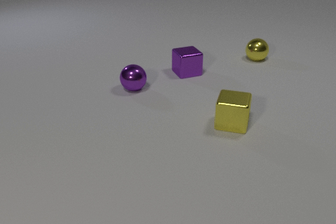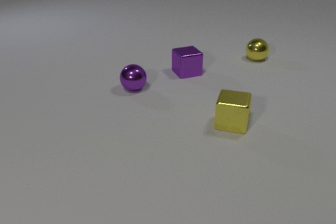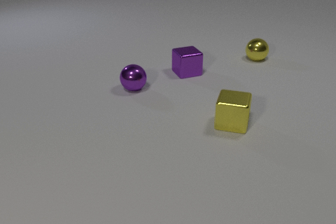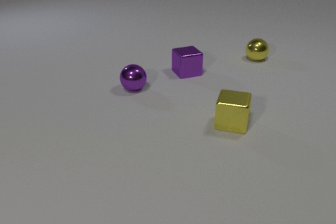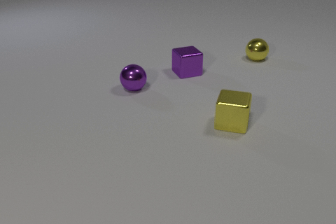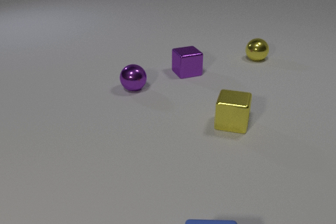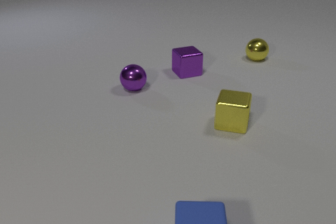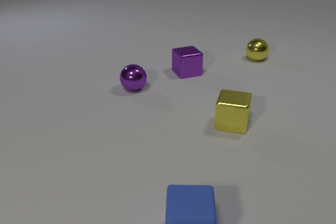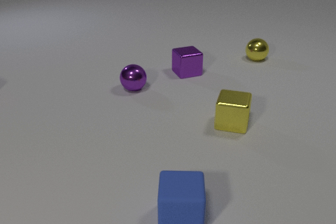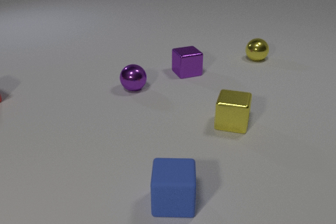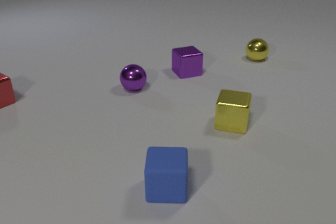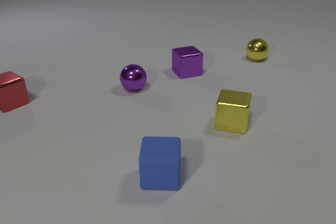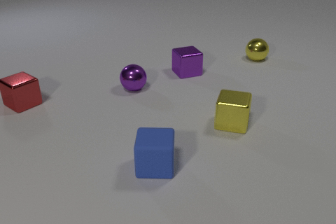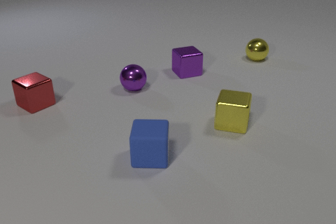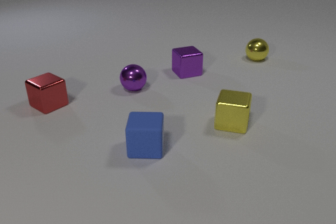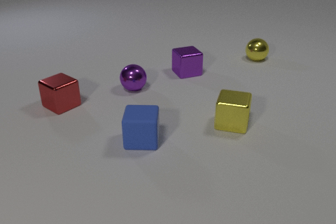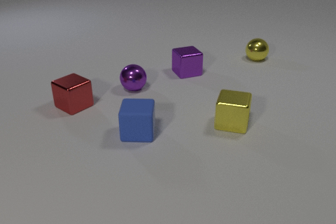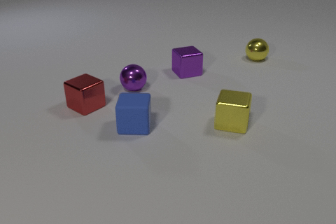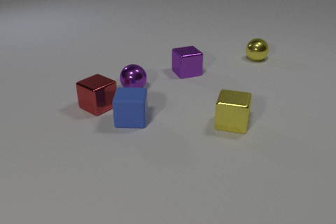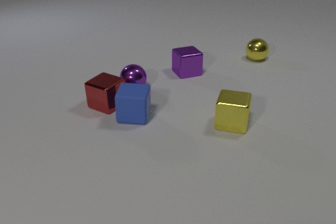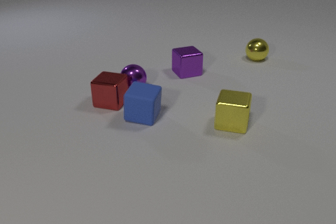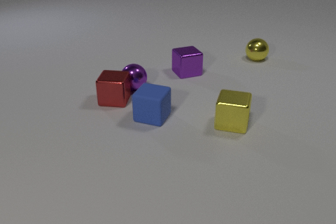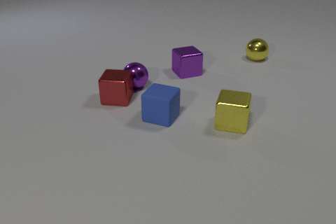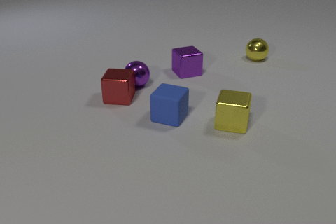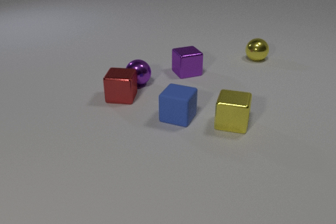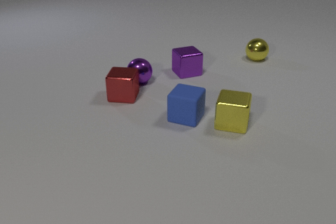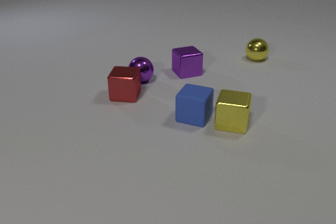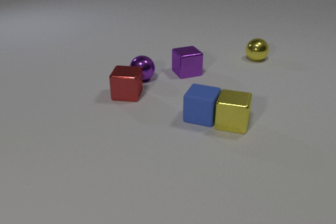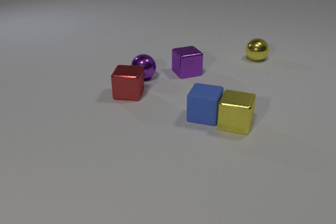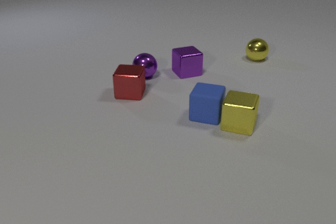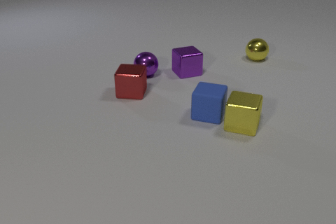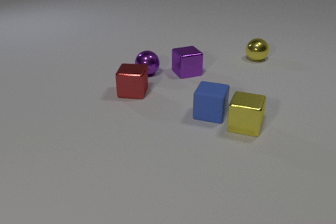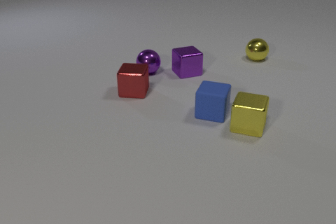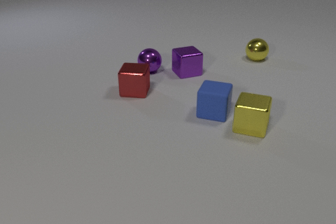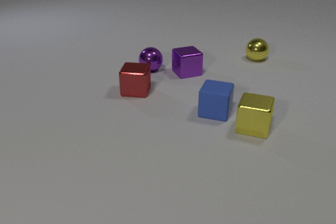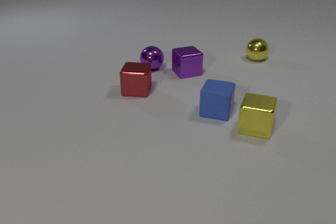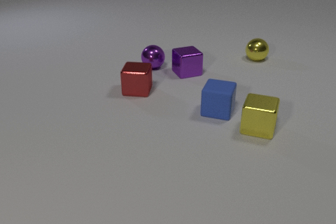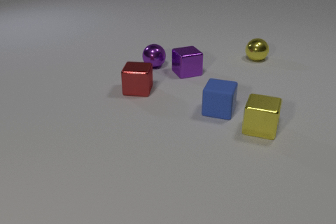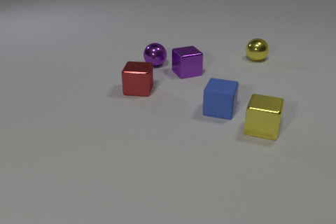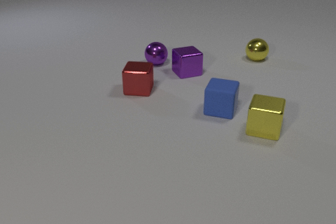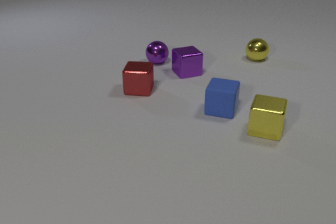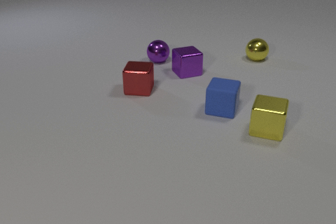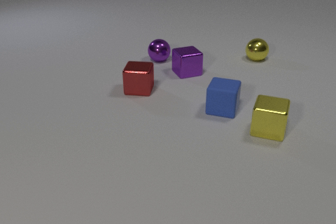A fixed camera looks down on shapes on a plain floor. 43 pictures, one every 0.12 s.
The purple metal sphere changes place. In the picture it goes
away from the camera.
The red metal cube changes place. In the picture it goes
to the right.
0.00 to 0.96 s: The blue rubber cube comes in at the bottom edge, slides away from the camera and to the left.
0.96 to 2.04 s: The blue rubber cube slides away from the camera. The red metal cube comes in at the left edge, slides to the right and toward the camera.
2.04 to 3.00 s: The blue rubber cube slides to the right, spins clockwise seen from above by about 15 degrees, its near face sliding to the left. The red metal cube slides to the right, spins counterclockwise seen from above by about 30 degrees, its near face sliding to the right. The purple metal sphere rolls away from the camera and to the right. The blue rubber cube and the red metal cube collide. The red metal cube and the purple metal sphere collide.
3.00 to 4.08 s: The blue rubber cube slides to the right and away from the camera. The red metal cube slides to the right and away from the camera. The purple metal sphere rolls away from the camera. The yellow metal cube slides to the right. The blue rubber cube and the yellow metal cube collide.
4.08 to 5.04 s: The blue rubber cube slides to the right and away from the camera. The purple metal sphere rolls away from the camera. The yellow metal cube slides to the right.
How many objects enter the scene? 2.
Are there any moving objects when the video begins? no.
What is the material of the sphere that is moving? metal.
